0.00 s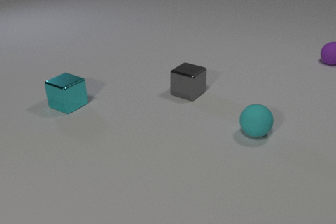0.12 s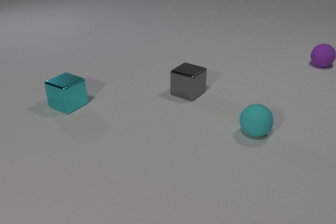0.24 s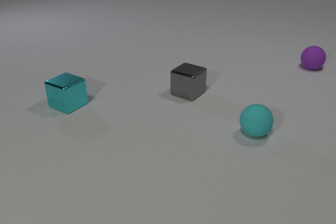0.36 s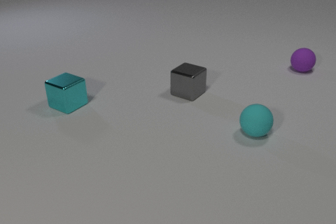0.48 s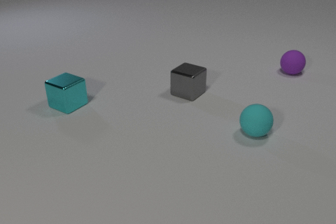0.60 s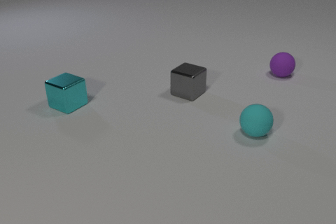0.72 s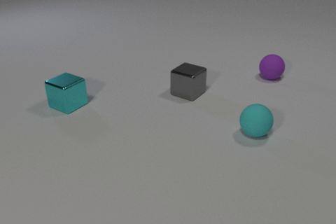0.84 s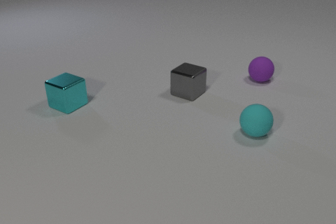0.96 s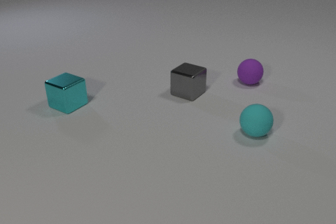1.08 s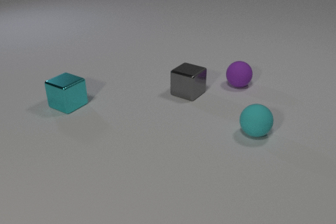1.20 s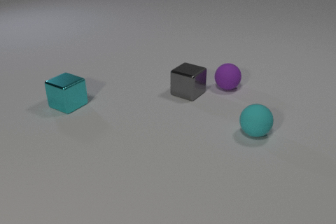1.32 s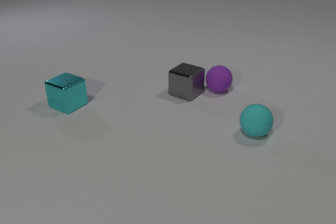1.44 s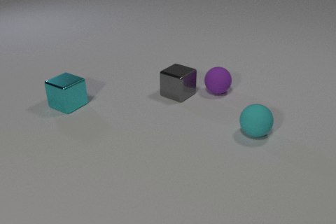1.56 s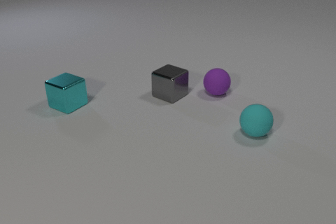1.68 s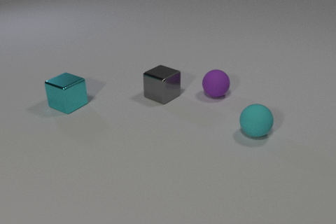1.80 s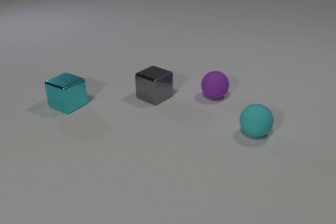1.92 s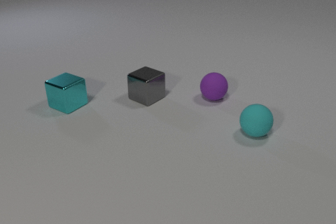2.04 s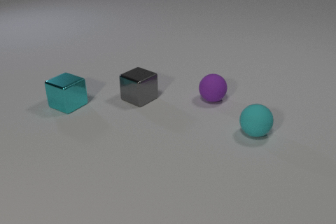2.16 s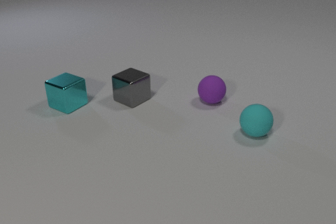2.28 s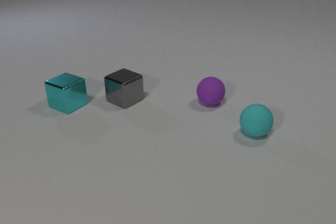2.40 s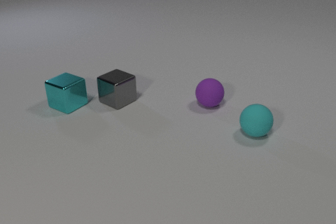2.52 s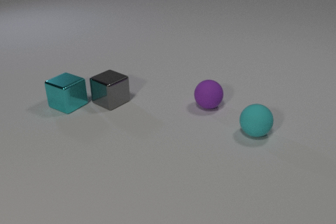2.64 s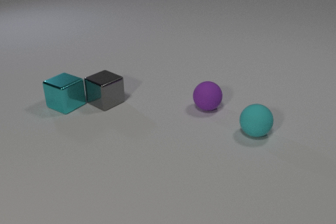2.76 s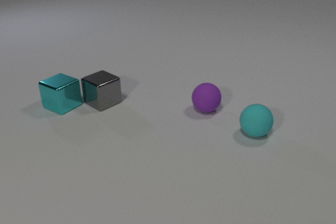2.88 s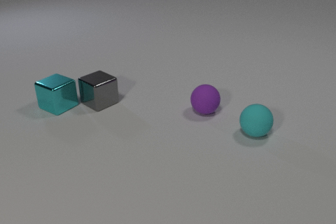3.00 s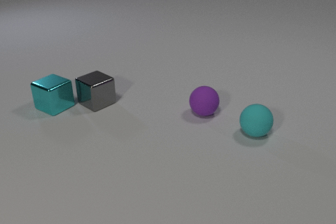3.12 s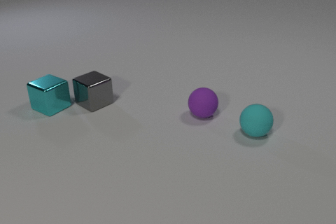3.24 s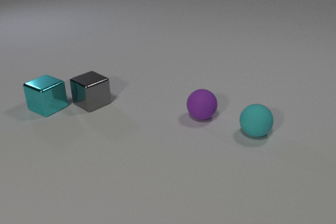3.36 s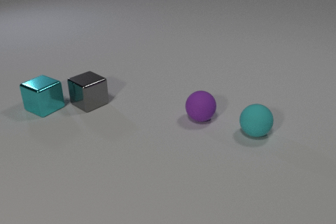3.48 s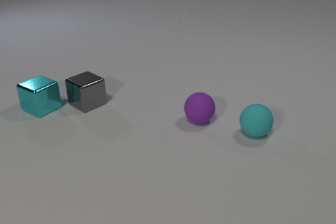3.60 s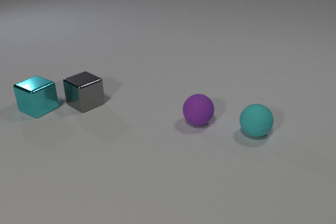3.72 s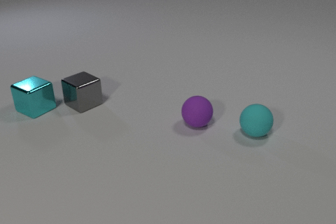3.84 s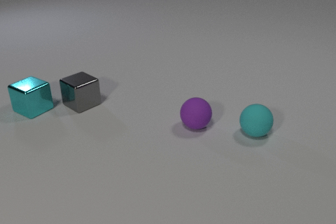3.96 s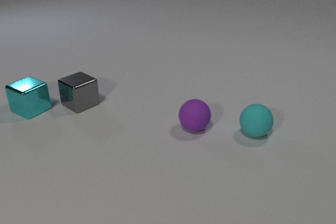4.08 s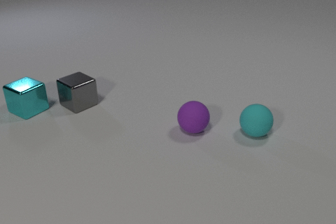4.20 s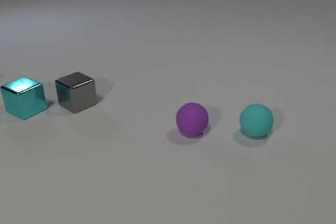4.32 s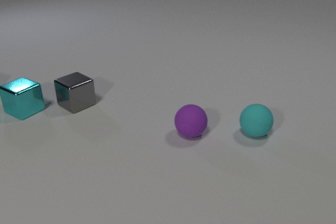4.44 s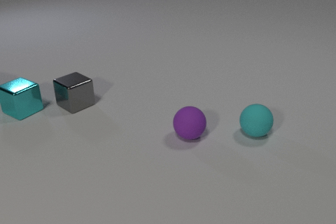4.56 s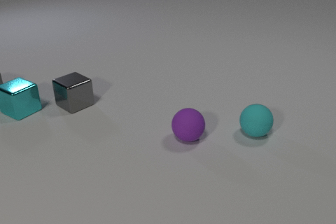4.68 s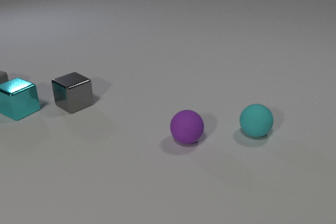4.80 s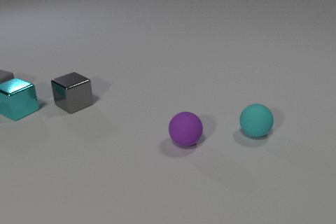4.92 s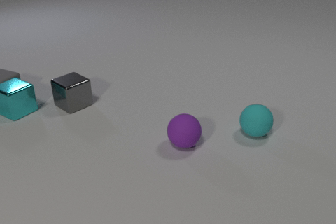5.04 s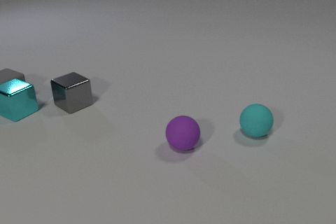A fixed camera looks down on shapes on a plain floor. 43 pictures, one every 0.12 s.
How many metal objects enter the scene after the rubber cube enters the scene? 0.
What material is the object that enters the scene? rubber.
What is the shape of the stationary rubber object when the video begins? sphere.
0.00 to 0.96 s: The purple rubber sphere rolls to the left and toward the camera.
0.96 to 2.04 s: The purple rubber sphere rolls toward the camera and to the left. The gray metal cube slides to the left. The purple rubber sphere and the gray metal cube collide.
2.04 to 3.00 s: The purple rubber sphere rolls toward the camera. The gray metal cube slides to the left. The cyan metal cube slides to the left. The gray metal cube and the cyan metal cube collide.
3.00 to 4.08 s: The purple rubber sphere rolls toward the camera. The gray metal cube slides to the left. The cyan metal cube slides to the left.
4.08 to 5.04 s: The purple rubber sphere rolls toward the camera. The cyan metal cube slides to the left. The gray rubber cube comes in at the left edge, slides to the right and toward the camera. The cyan metal cube and the gray rubber cube collide.
